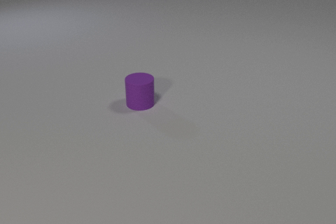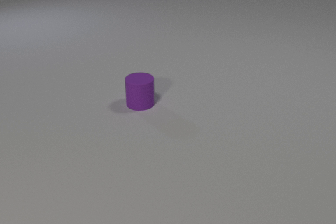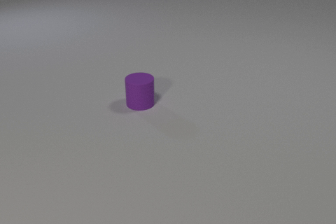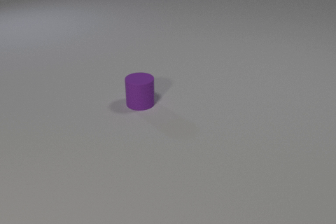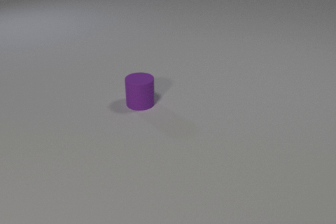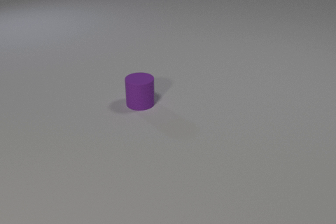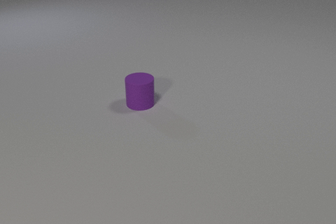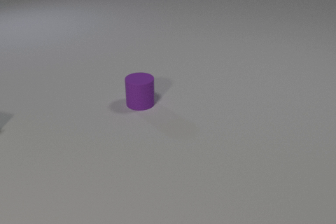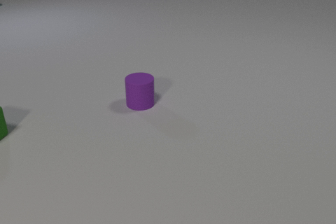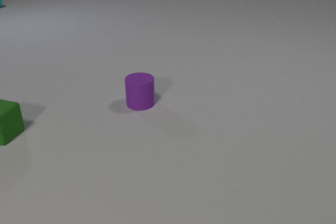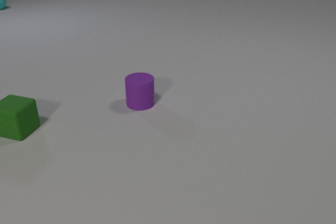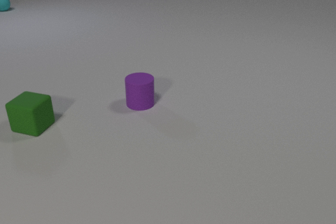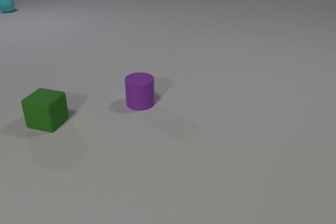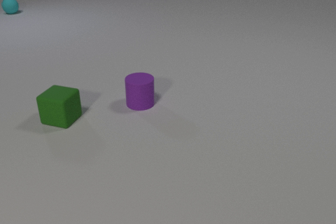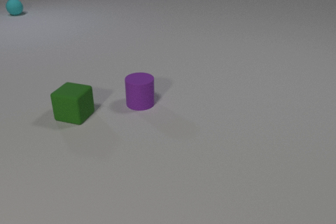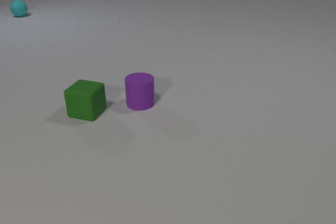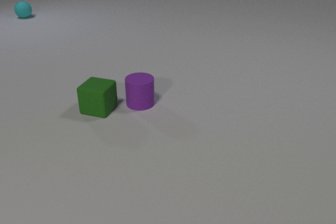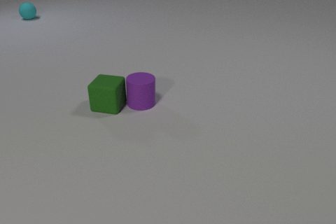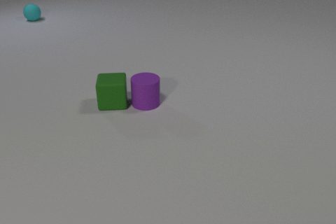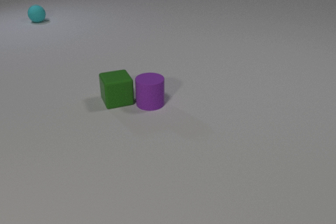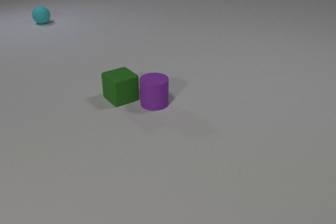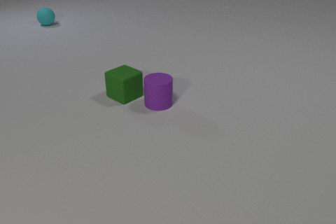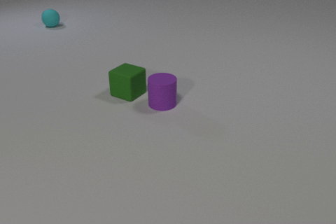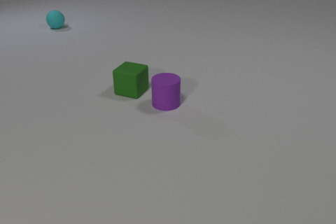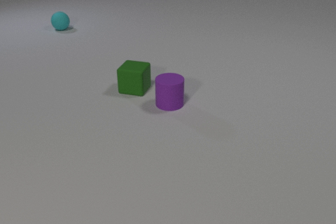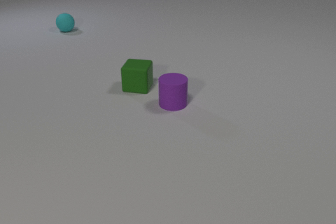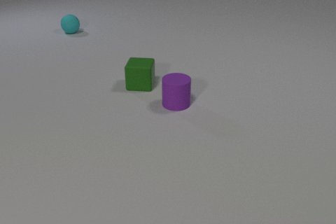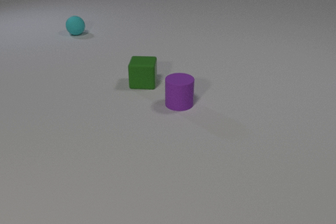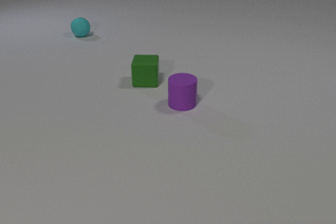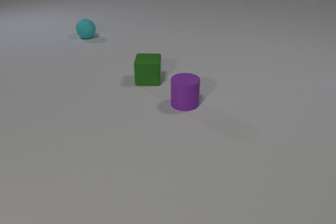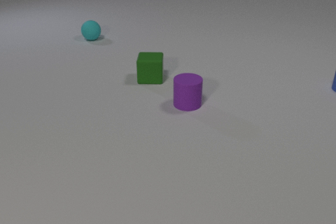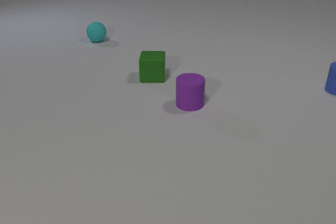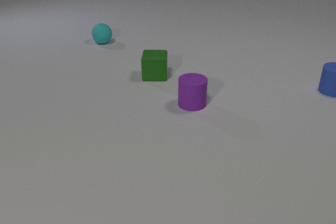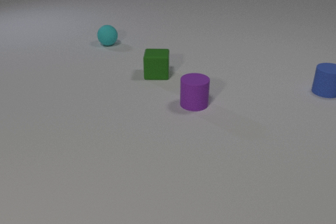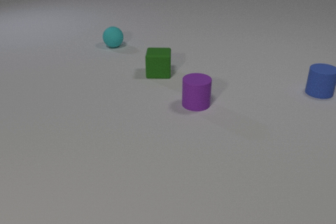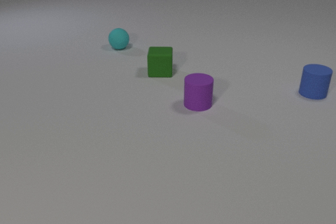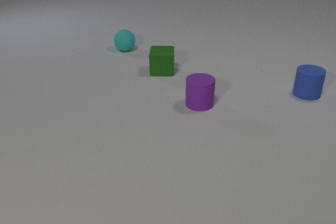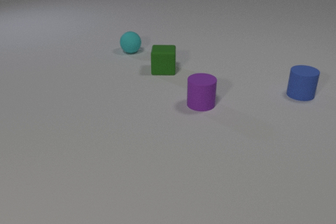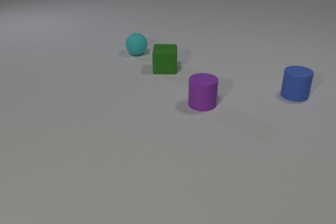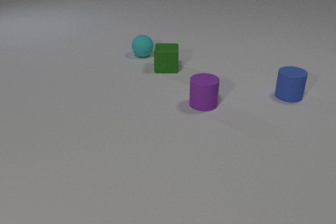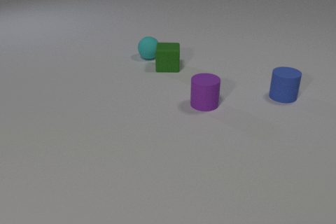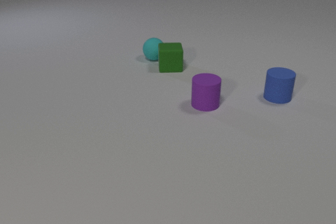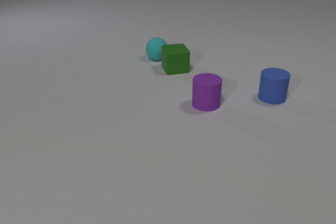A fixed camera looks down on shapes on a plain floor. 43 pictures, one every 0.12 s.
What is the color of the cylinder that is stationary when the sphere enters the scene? purple.
Are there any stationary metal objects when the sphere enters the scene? no.
How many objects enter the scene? 3.
0.00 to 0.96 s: The green rubber cube comes in at the left edge.
0.96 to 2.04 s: The green rubber cube slides to the right. The cyan rubber sphere comes in at the left edge, rolls toward the camera and to the right. The green rubber cube and the purple rubber cylinder collide.
2.04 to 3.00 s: The green rubber cube slides away from the camera and to the right, spins counterclockwise seen from above by about 90 degrees, its near face sliding to the right. The purple rubber cylinder slides to the right. The cyan rubber sphere rolls toward the camera and to the right.
3.00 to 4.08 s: The green rubber cube slides away from the camera and to the right. The purple rubber cylinder slides to the right. The blue rubber cylinder comes in at the right edge, slides to the left and toward the camera. The cyan rubber sphere rolls toward the camera and to the right.
4.08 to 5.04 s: The green rubber cube slides to the right and away from the camera. The purple rubber cylinder slides to the right. The blue rubber cylinder slides to the left and toward the camera. The cyan rubber sphere rolls to the right and toward the camera. The green rubber cube and the cyan rubber sphere collide.
